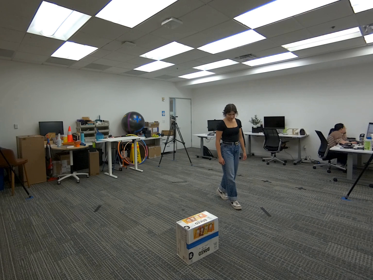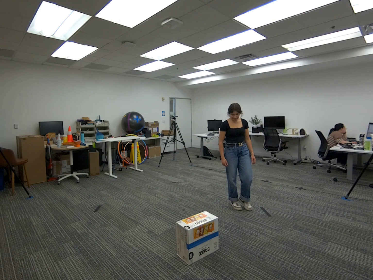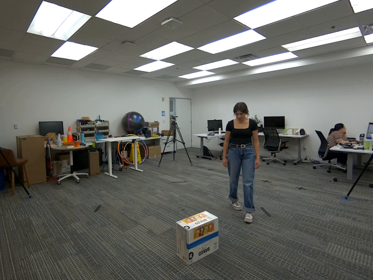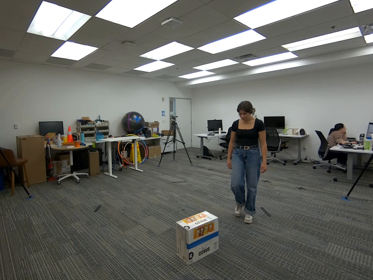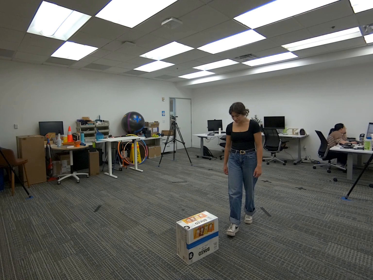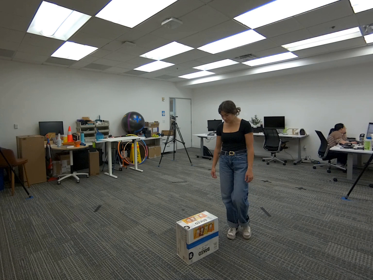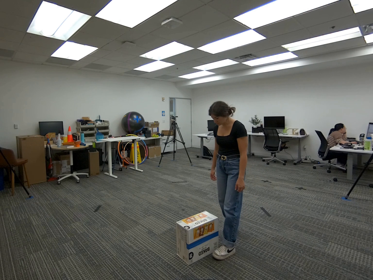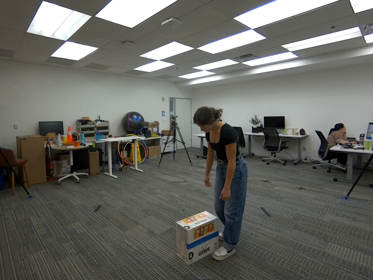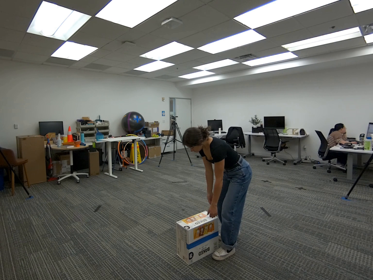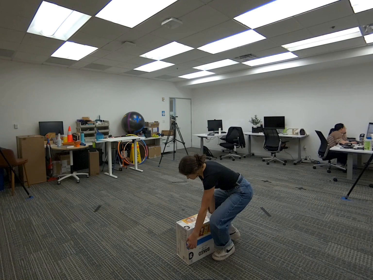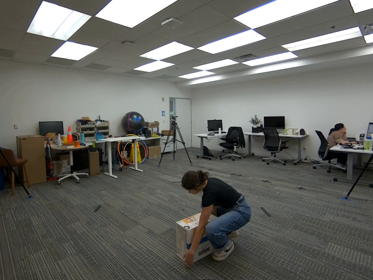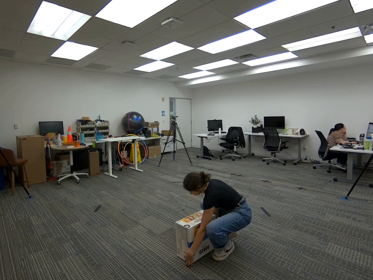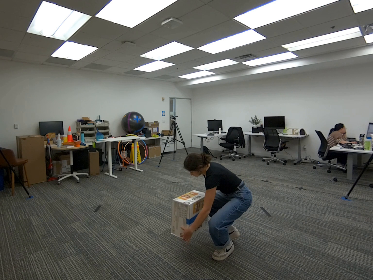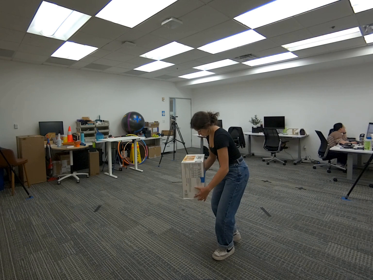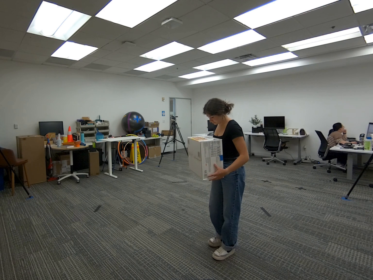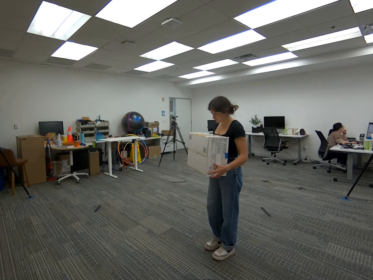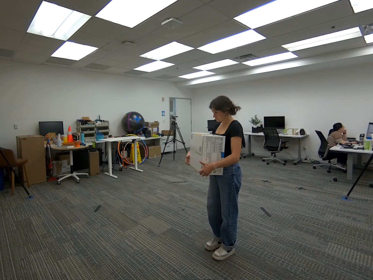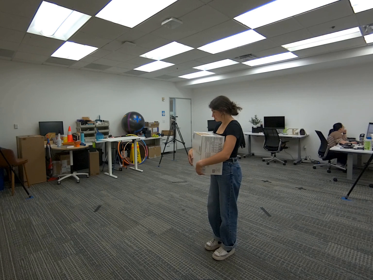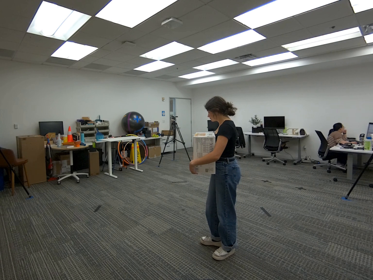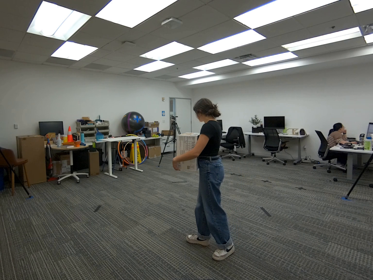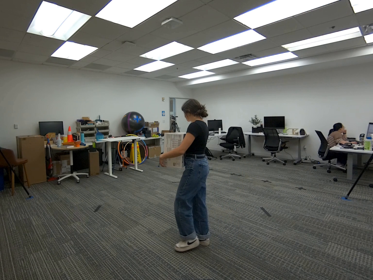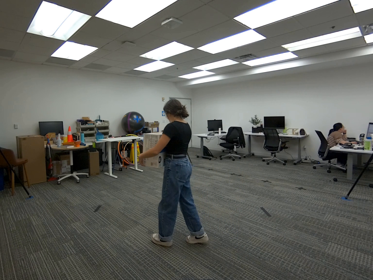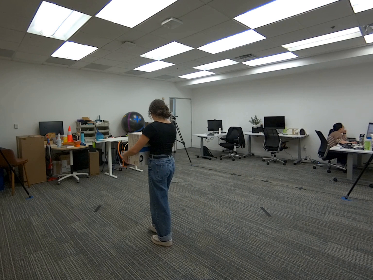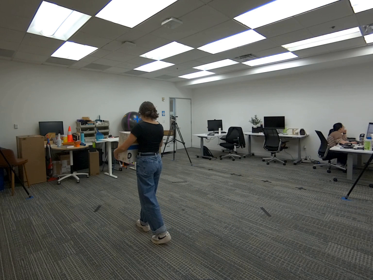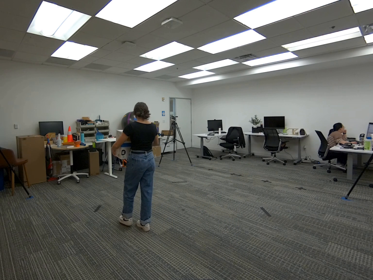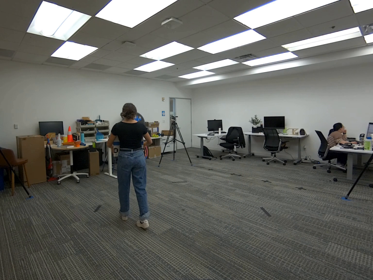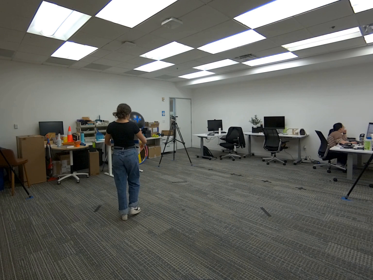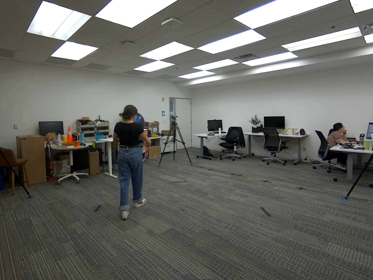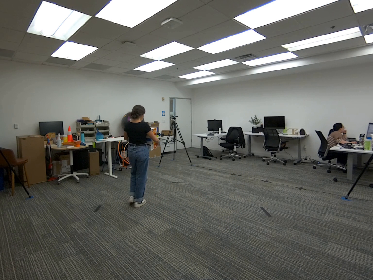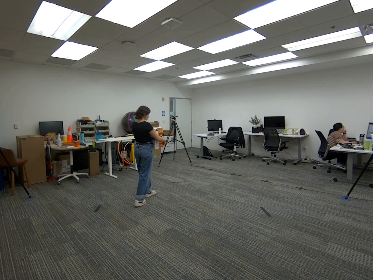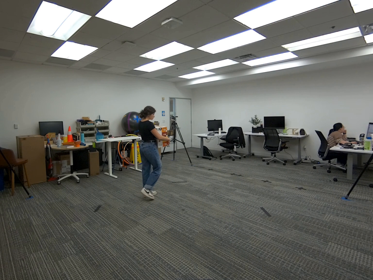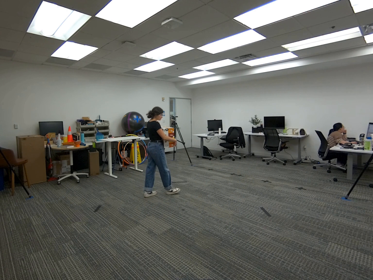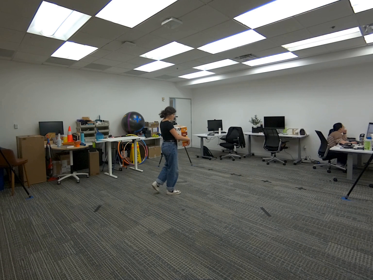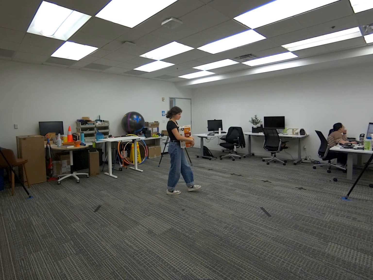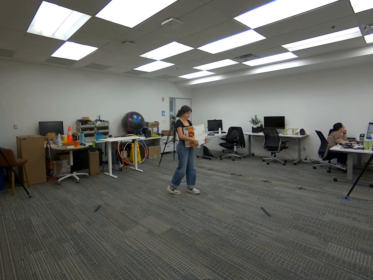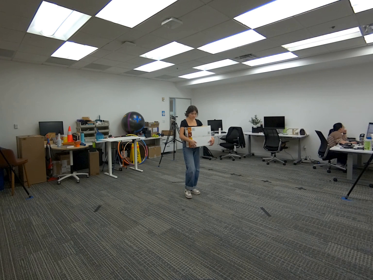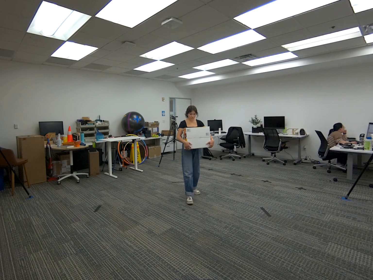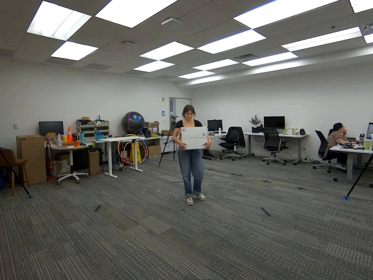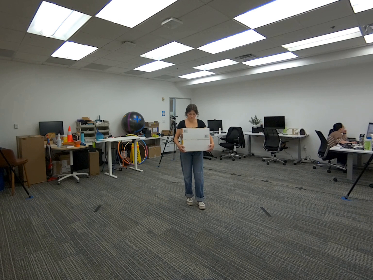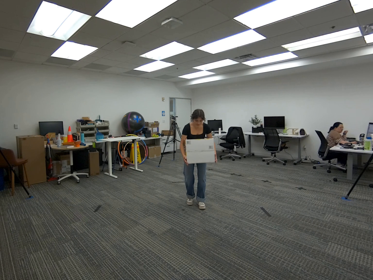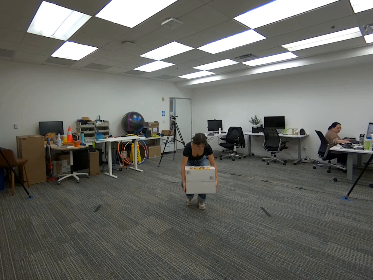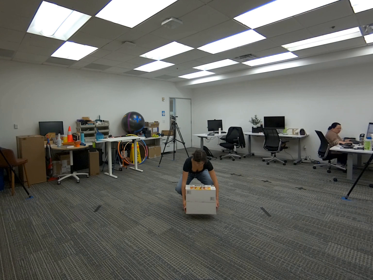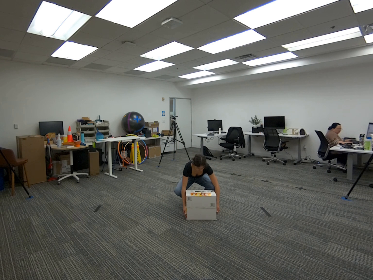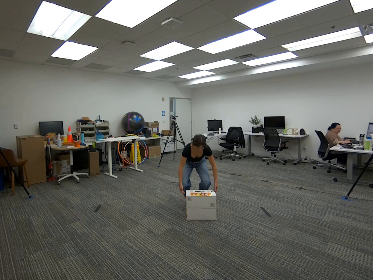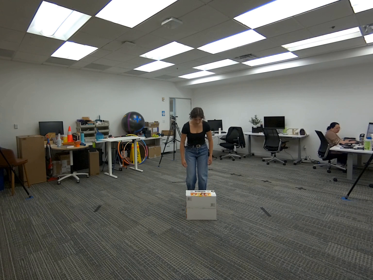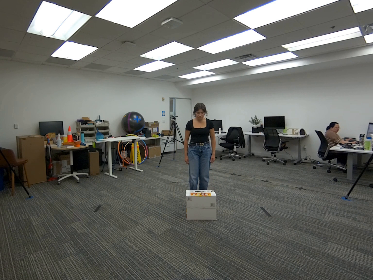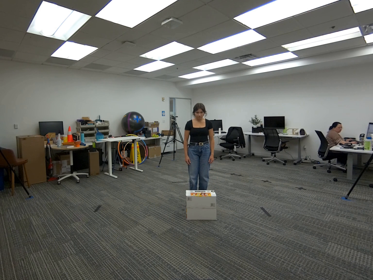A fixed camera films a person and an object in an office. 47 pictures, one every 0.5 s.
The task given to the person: Walk to the snack box on the ground. Use both hands to pick it up, hold it close to your body in front of you while walking, and then place the box back on the ground.
